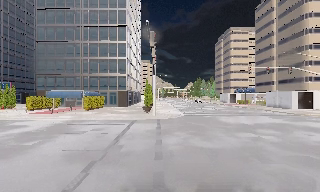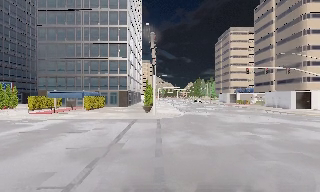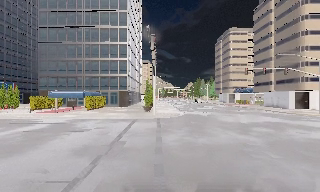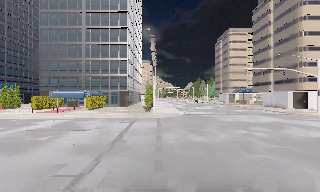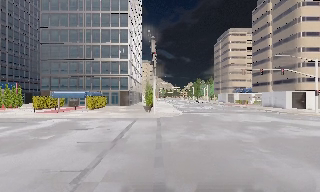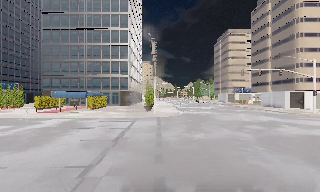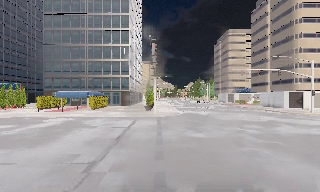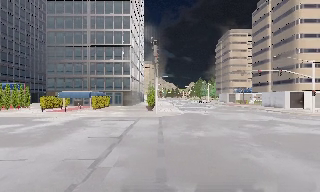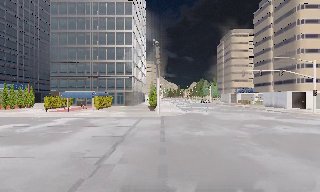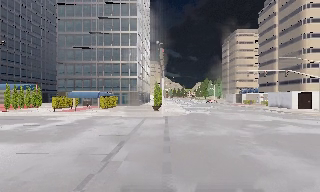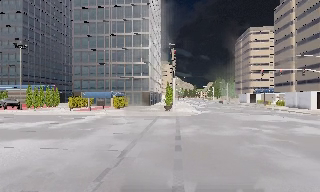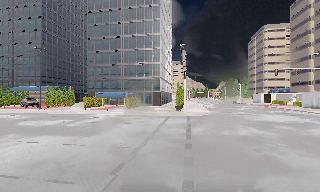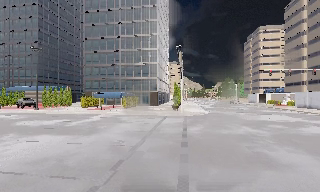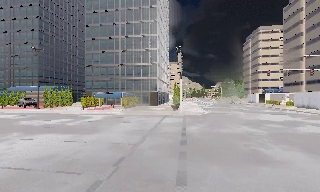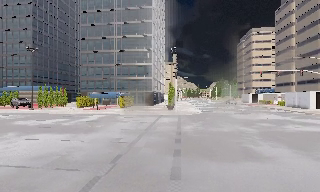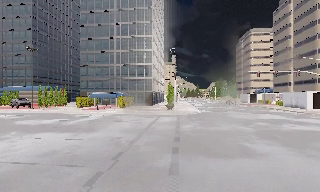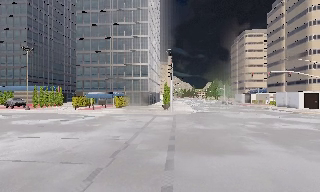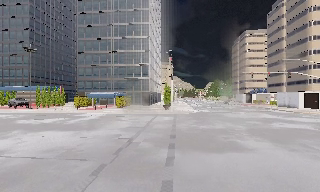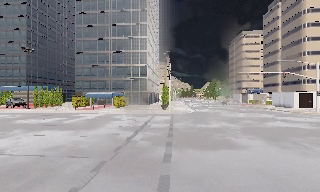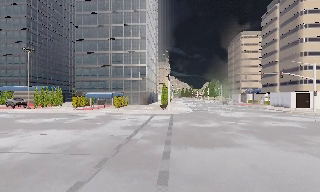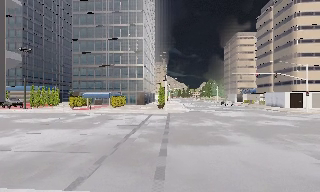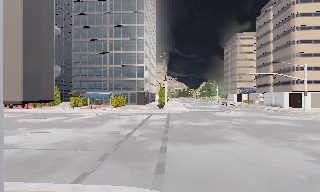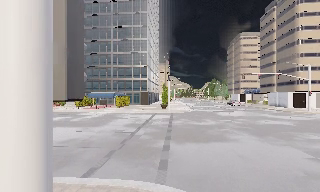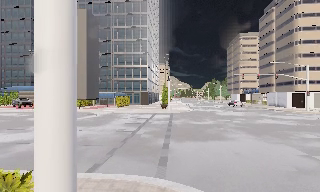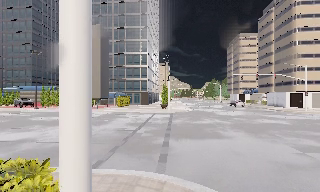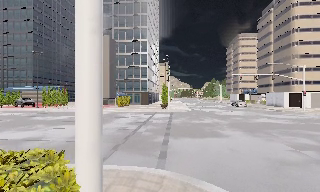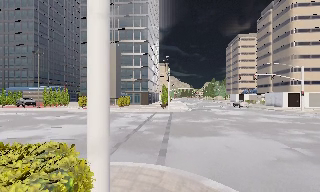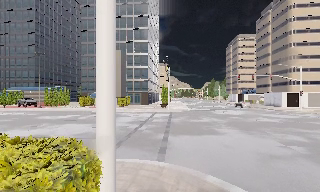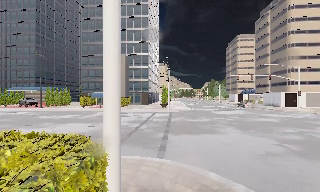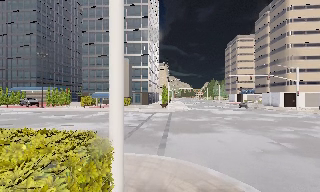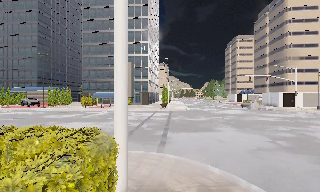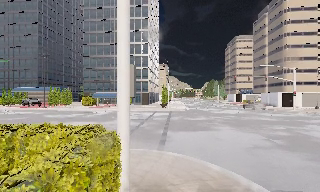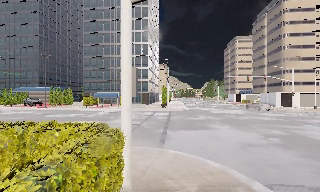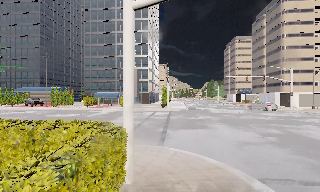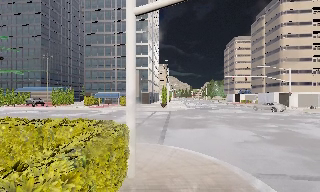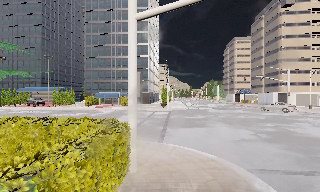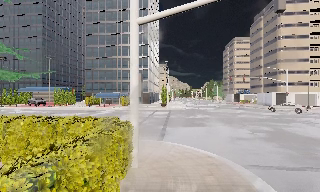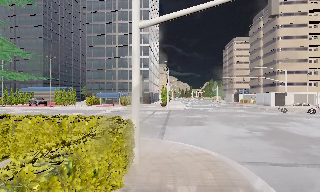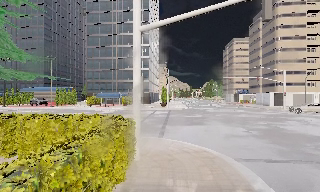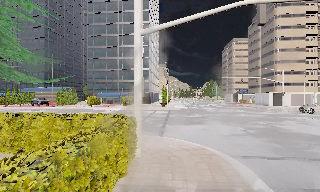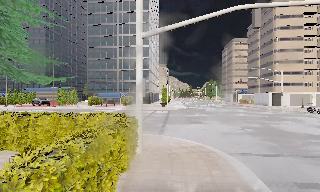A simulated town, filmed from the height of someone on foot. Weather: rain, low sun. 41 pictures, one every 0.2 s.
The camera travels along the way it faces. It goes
backward.
0.0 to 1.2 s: The camera travels backward, about 2 m, so what stands in front gets smaller.
1.2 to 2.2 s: The camera pans to its left, which is counterclockwise from overhead, by about 10 degrees. It travels backward, about 1.5 m, so what stands in front gets smaller.
2.2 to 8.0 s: The camera travels backward, about 10 m, so what stands in front gets smaller.
The film runs backward here.
